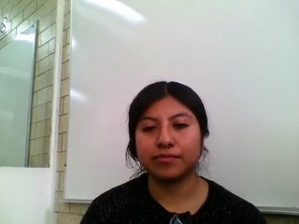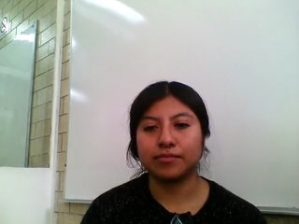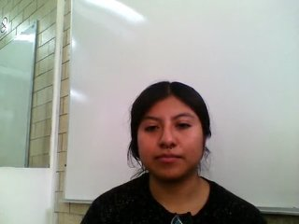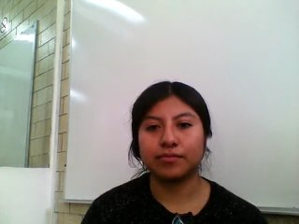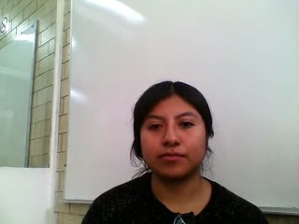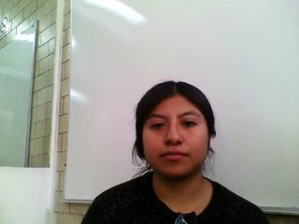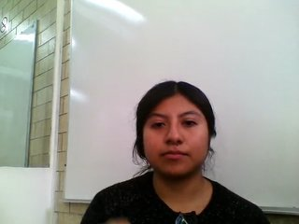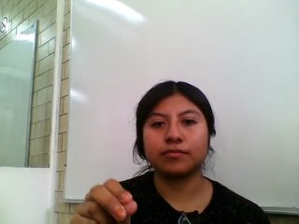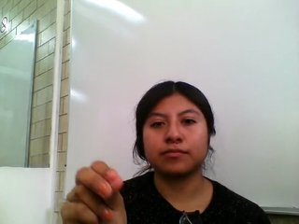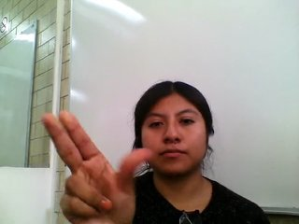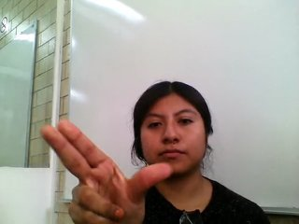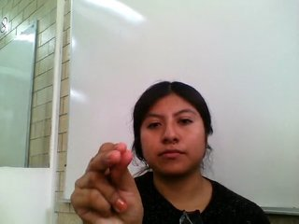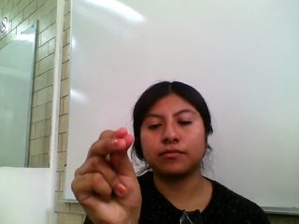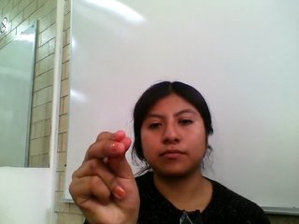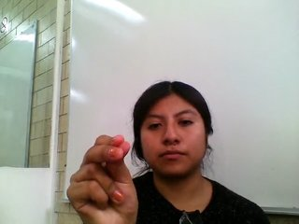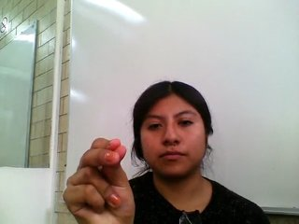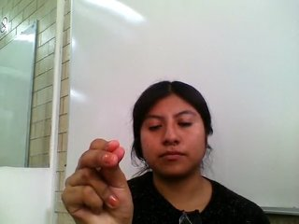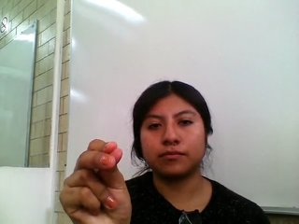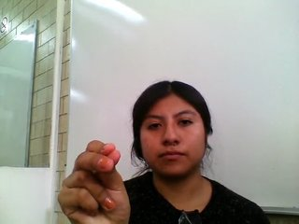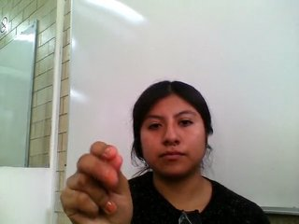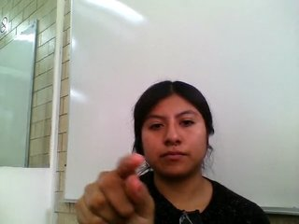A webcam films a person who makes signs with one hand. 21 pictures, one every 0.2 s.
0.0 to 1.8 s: Non-gesture.
1.9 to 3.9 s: Zoom out.
